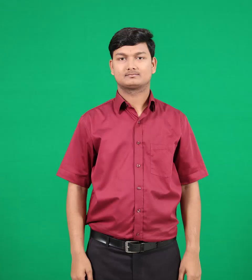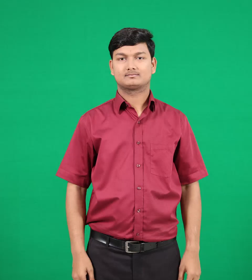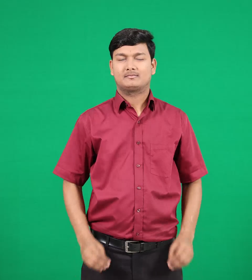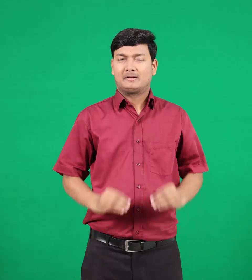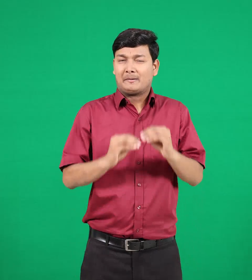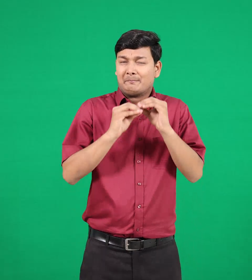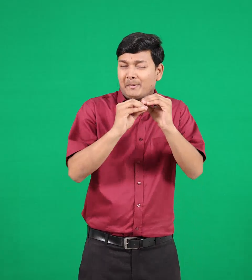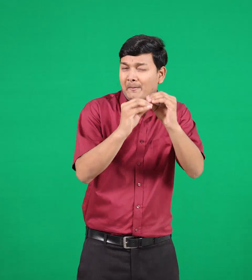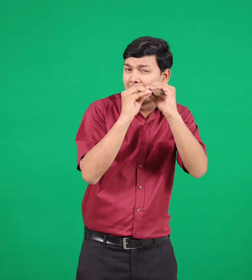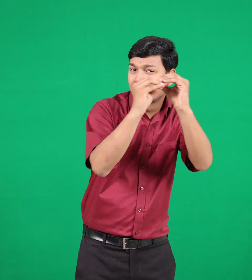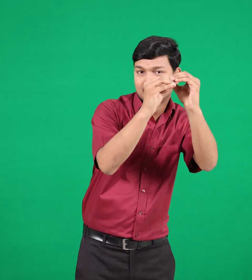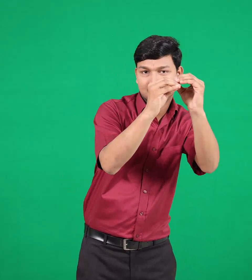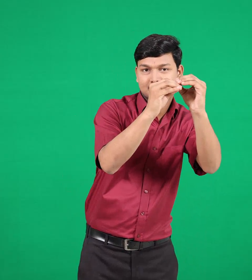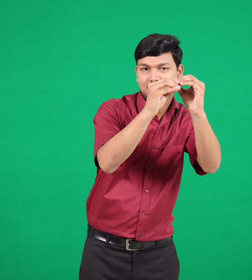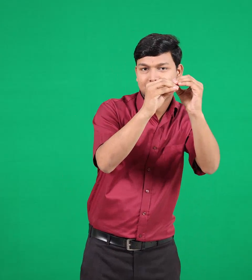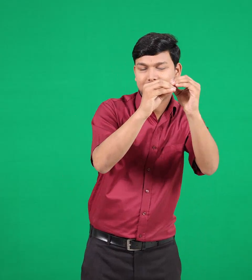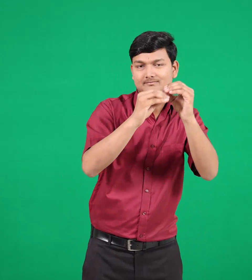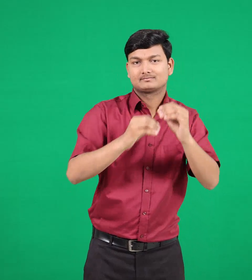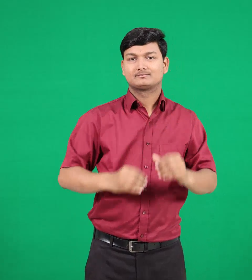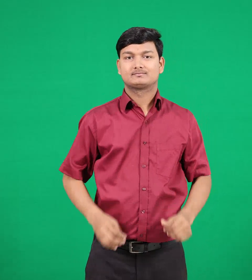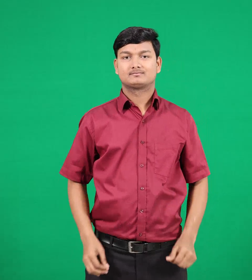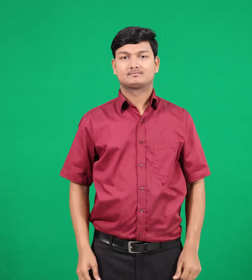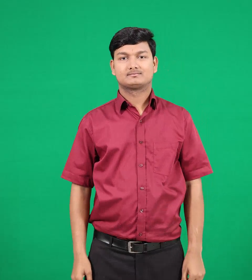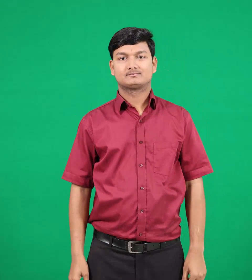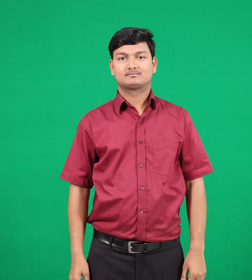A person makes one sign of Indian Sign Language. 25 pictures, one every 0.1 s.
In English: billions
